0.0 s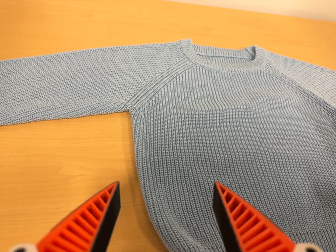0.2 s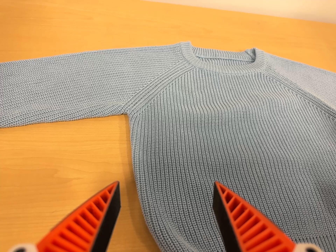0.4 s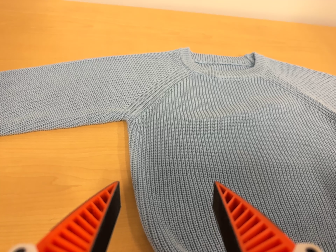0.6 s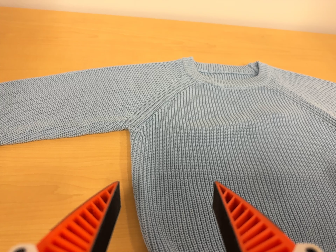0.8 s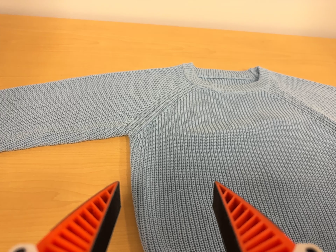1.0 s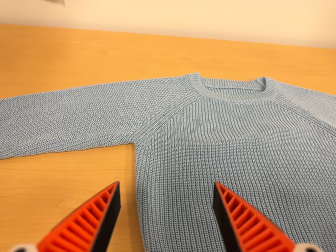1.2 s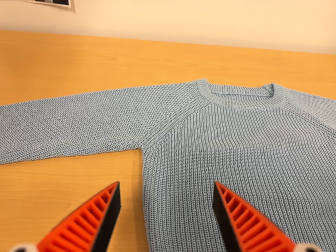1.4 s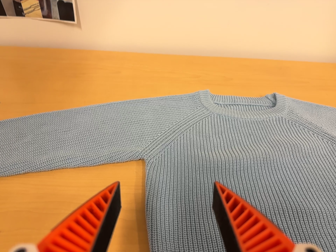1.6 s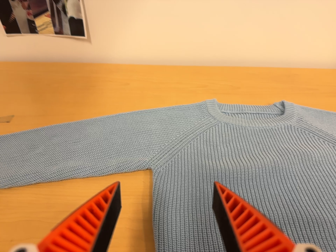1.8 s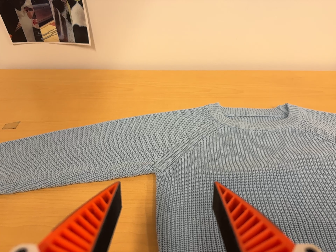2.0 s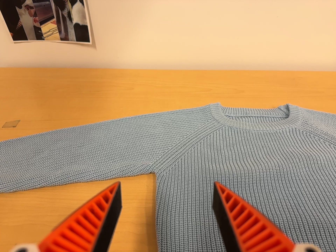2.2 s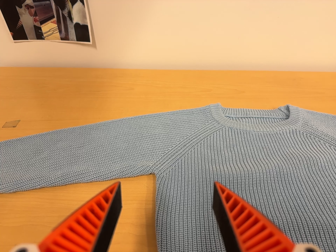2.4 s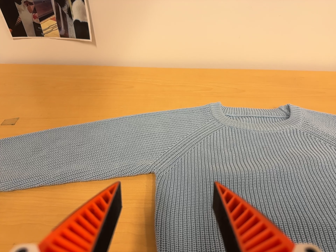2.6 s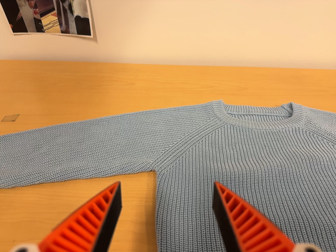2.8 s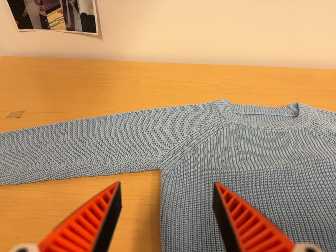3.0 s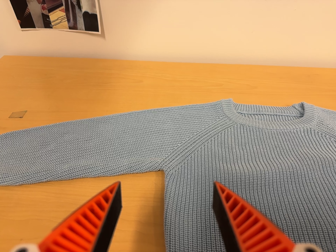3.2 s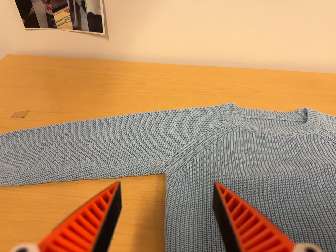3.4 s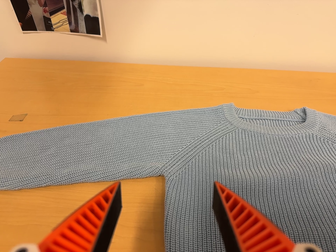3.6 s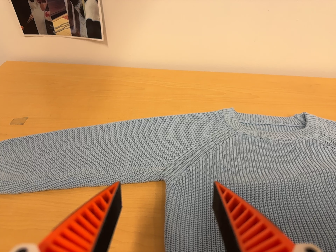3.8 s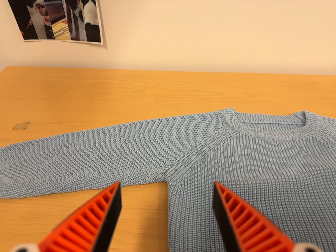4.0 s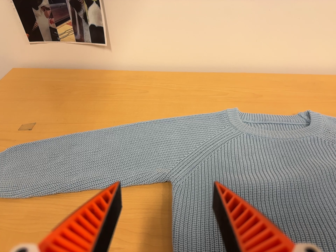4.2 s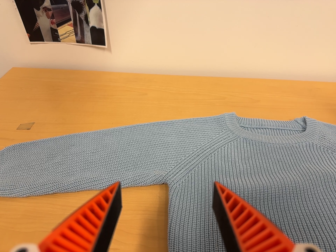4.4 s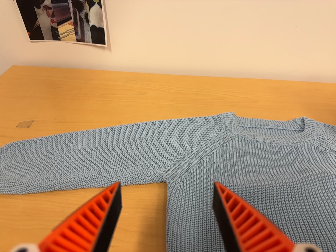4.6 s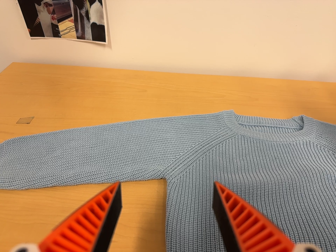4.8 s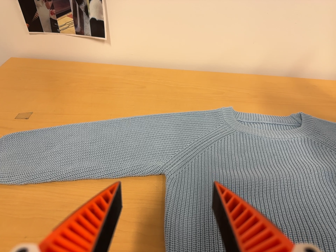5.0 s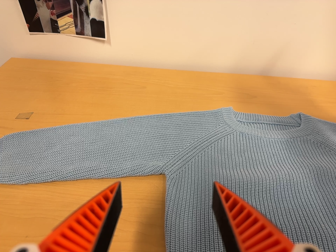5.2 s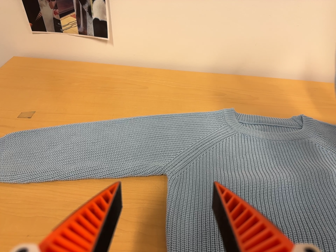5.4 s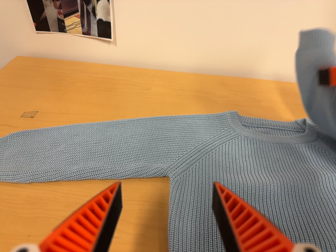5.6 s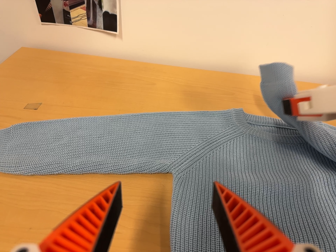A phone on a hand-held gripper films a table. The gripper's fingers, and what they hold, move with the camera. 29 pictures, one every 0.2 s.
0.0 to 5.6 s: The scene slides to the right, as the camera pans about 15 degrees to its left. Its aim tips toward the top of its view by about 10 degrees, and the scene shifts downward.
The film runs forward here.
